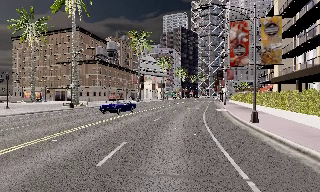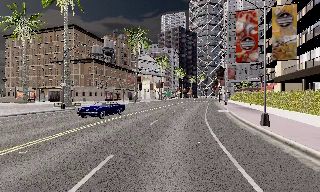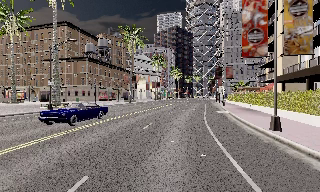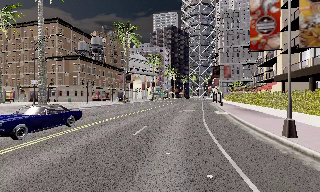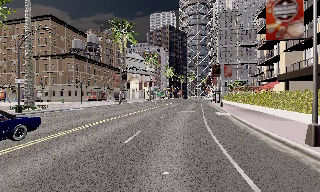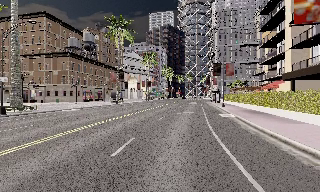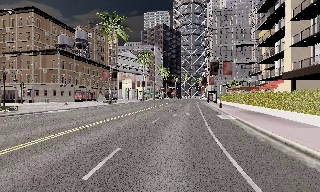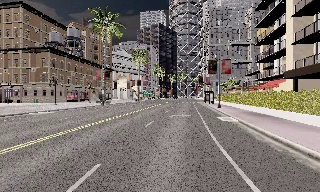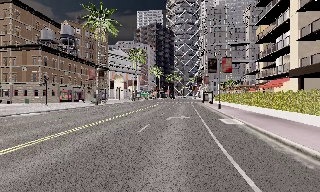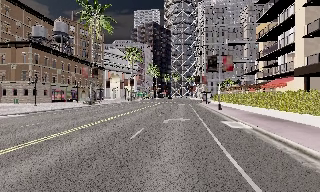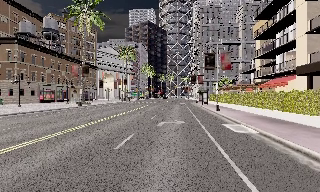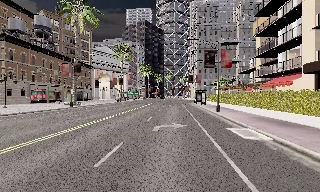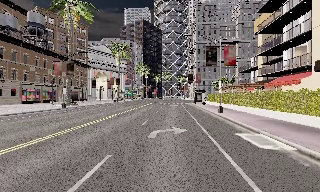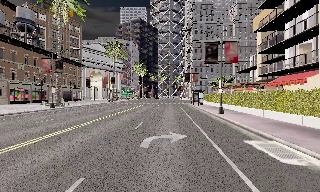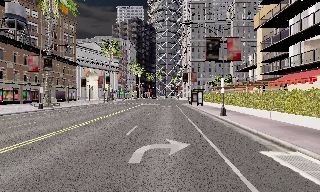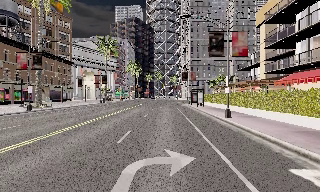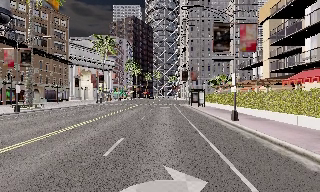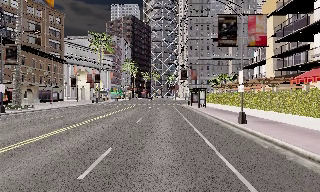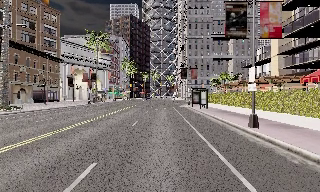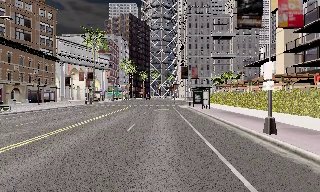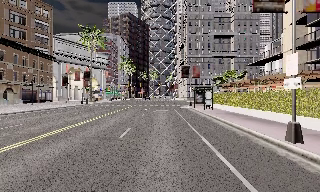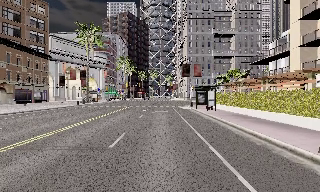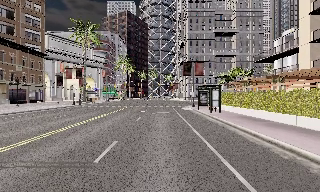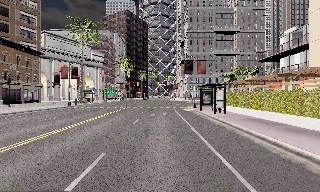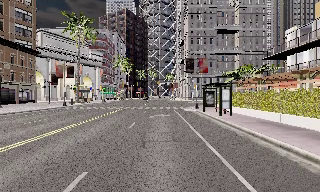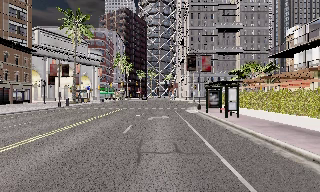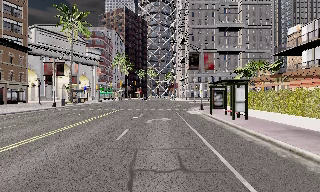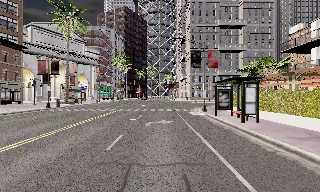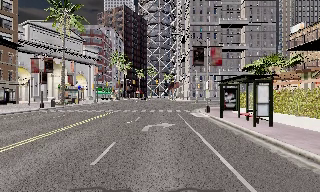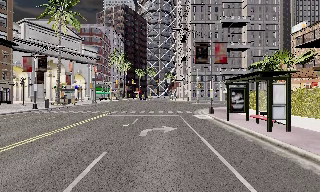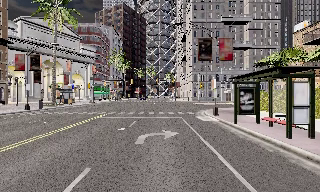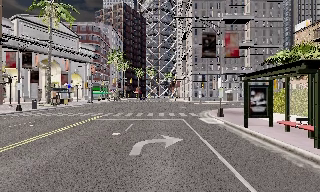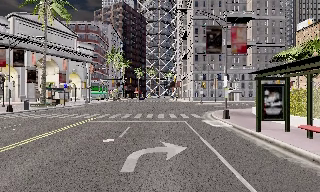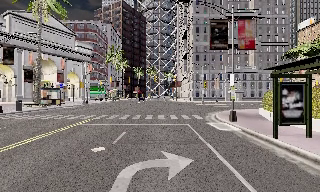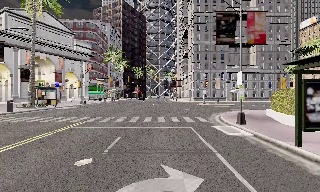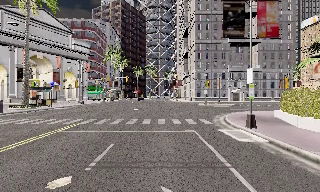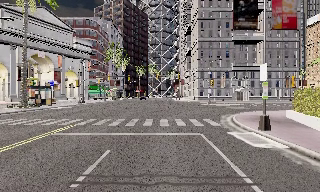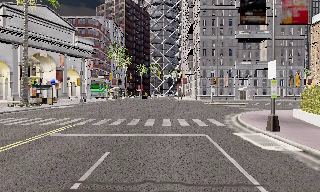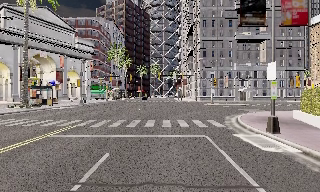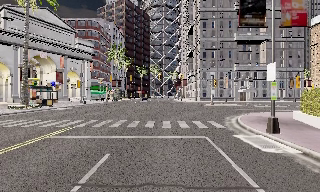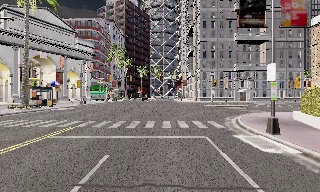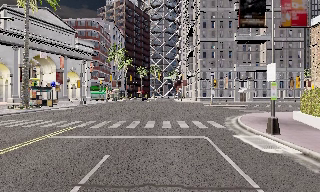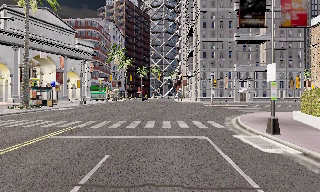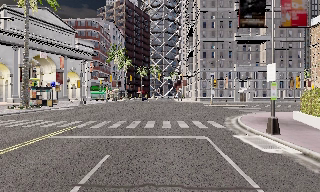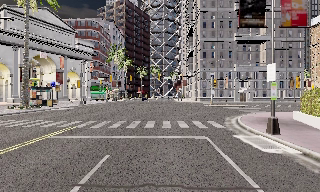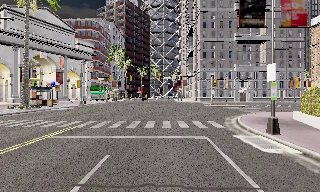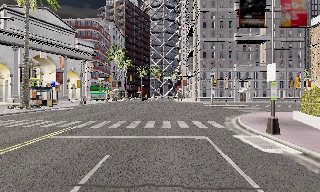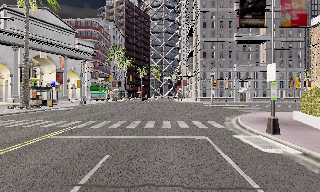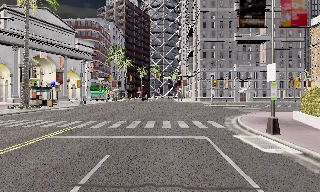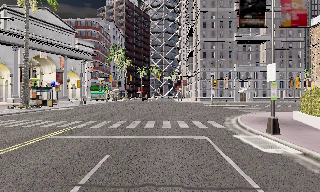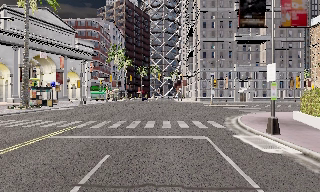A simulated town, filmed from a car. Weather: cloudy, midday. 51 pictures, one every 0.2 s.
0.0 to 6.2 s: The camera pans to its right, which is clockwise from overhead, by about 20 degrees. It travels forward, about 40 m, so what stands in front looms larger.
6.2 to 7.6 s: The camera travels forward, about 5 m, so what stands in front looms larger. It loses speed.
7.6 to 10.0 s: The camera keeps its place and its aim.
The film runs forward here.
